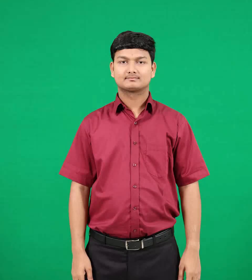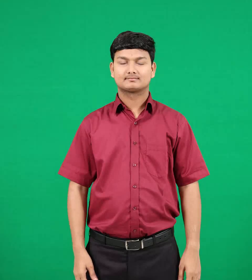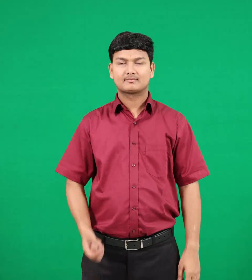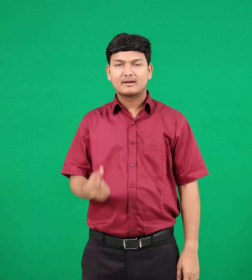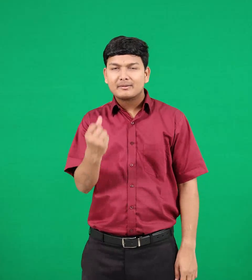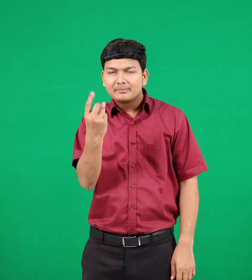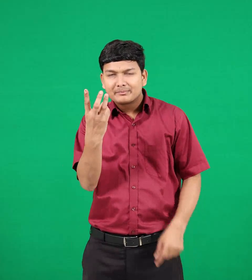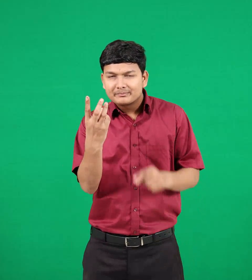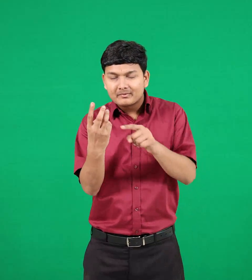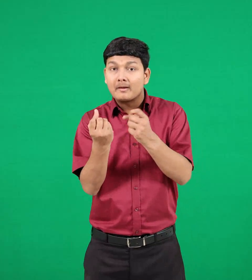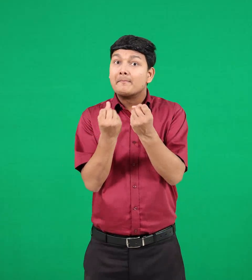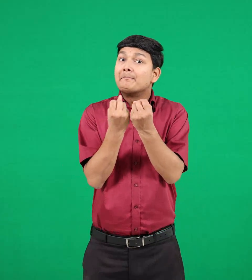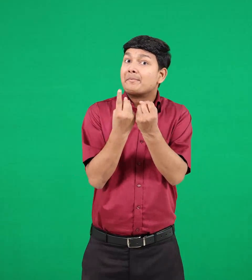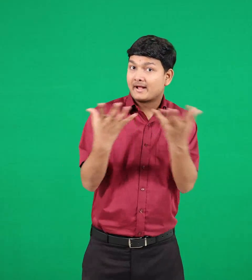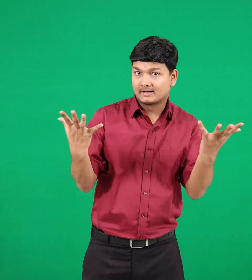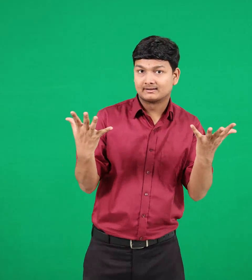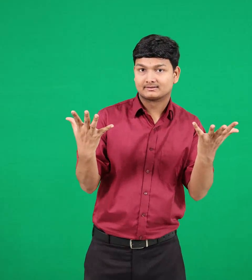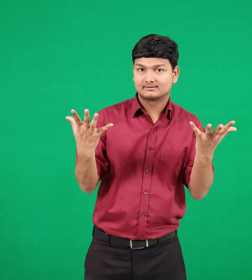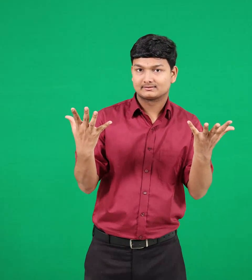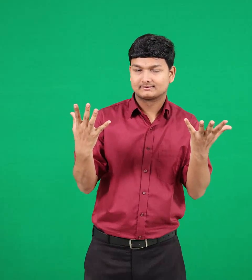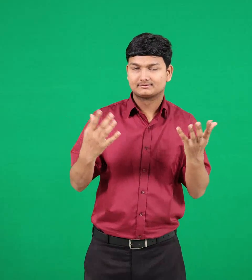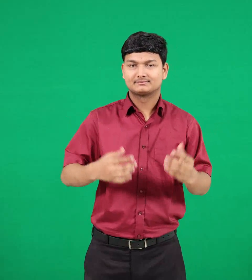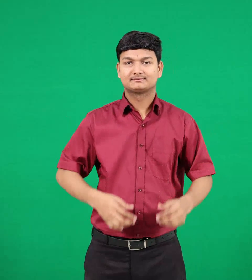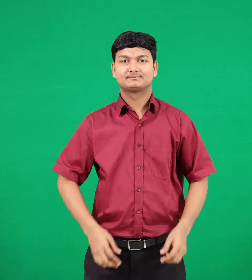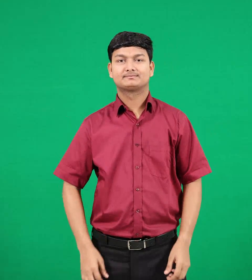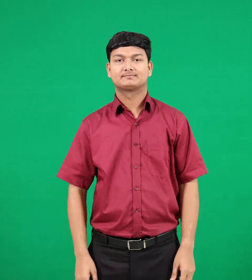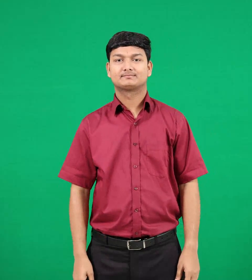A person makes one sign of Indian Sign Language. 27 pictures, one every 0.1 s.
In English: numbers
